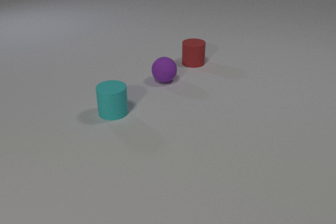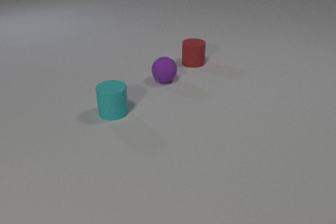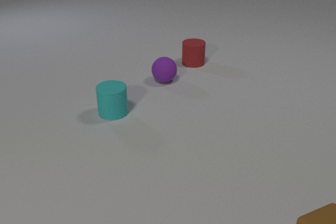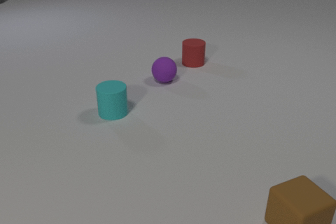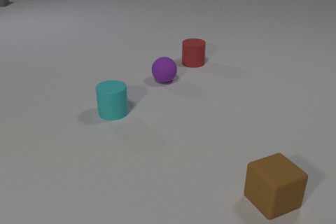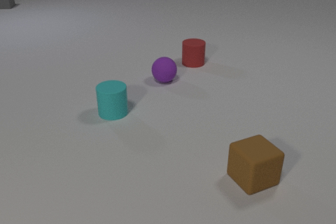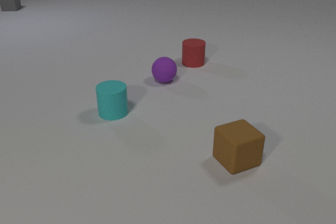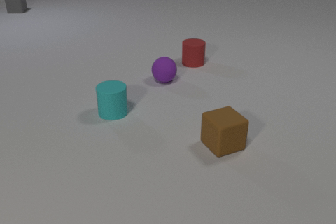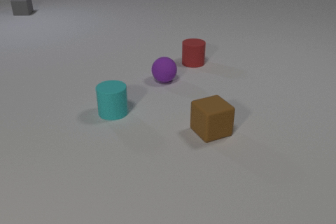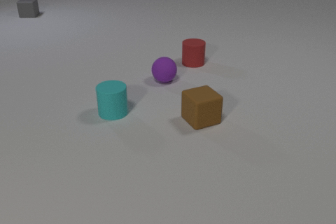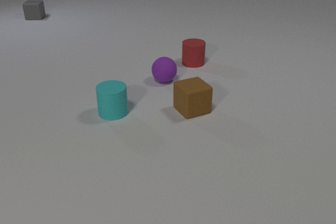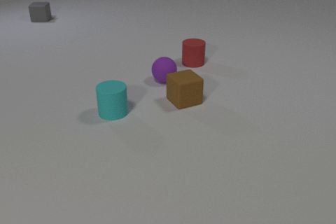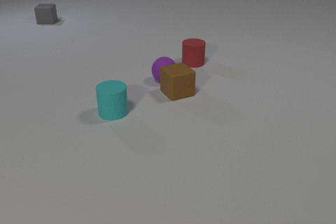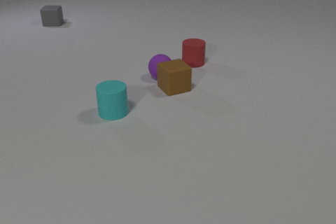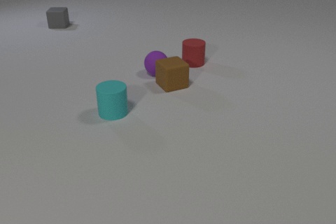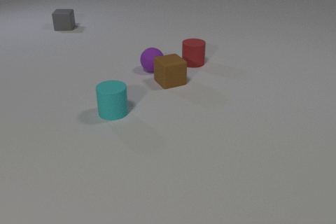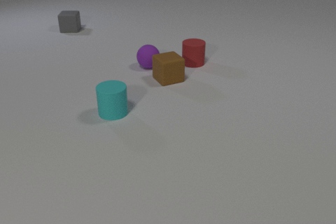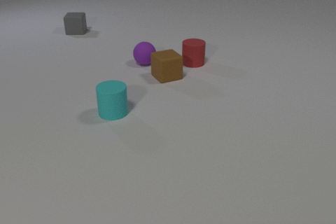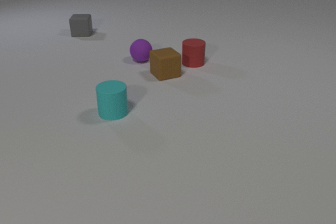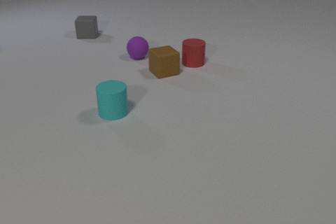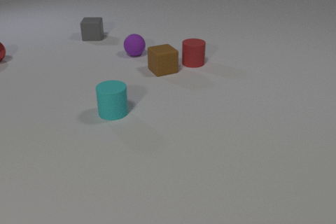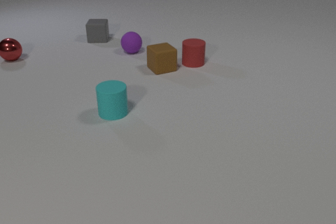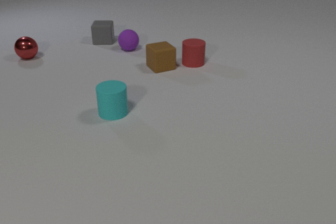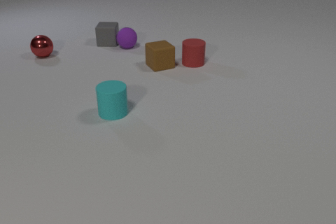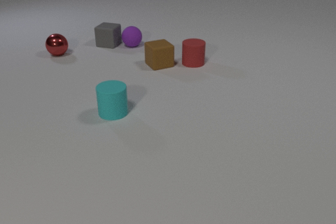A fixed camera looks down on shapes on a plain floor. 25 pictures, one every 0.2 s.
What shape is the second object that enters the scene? cube.
How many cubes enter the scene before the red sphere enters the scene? 2.
What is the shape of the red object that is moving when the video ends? sphere.
0.0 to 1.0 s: The brown rubber cube comes in at the bottom edge, slides away from the camera and to the left. The gray rubber cube comes in at the left edge, slides toward the camera and to the right.
1.0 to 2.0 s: The brown rubber cube slides away from the camera and to the left. The gray rubber cube slides toward the camera and to the right.
2.0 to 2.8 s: The brown rubber cube slides away from the camera. The purple rubber sphere rolls away from the camera and to the left. The gray rubber cube slides toward the camera and to the right. The brown rubber cube and the purple rubber sphere collide.
2.8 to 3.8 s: The brown rubber cube slides away from the camera. The purple rubber sphere rolls away from the camera and to the left. The gray rubber cube slides toward the camera and to the right.
3.8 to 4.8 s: The brown rubber cube slides away from the camera. The purple rubber sphere rolls away from the camera. The gray rubber cube slides toward the camera and to the right. The red metal sphere comes in at the left edge, rolls to the right. The purple rubber sphere and the gray rubber cube collide.
